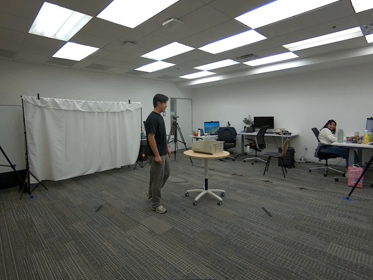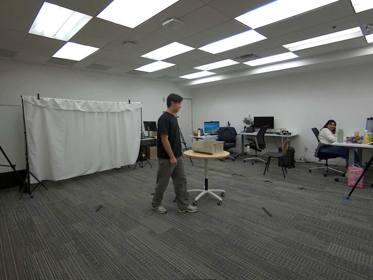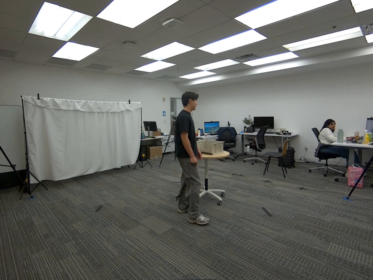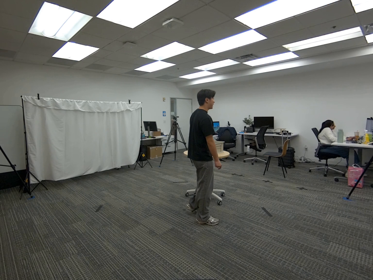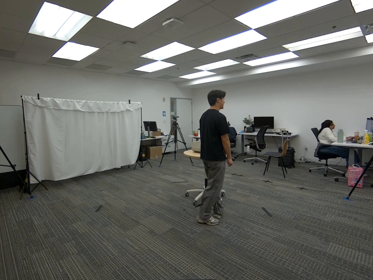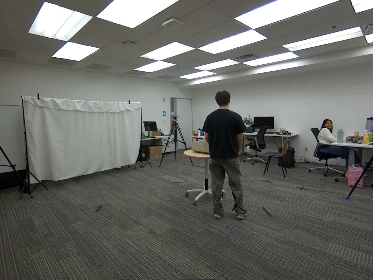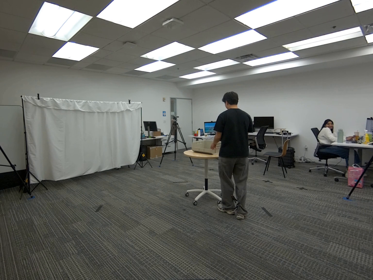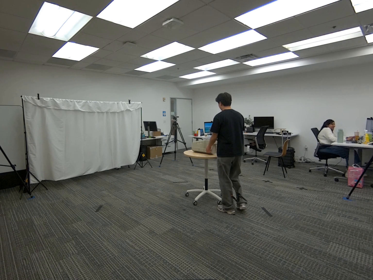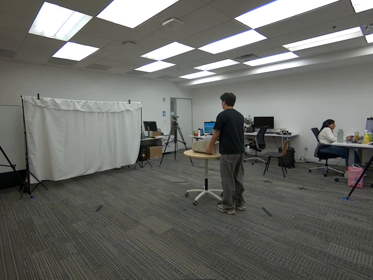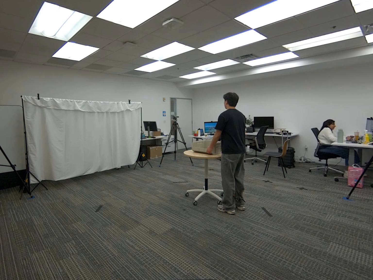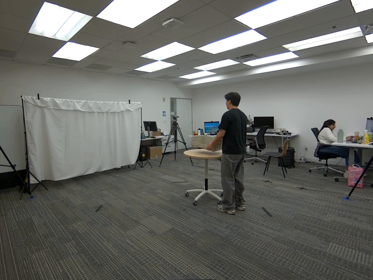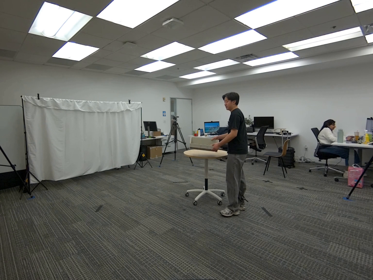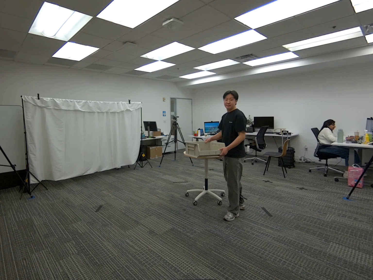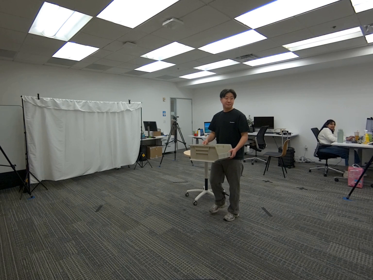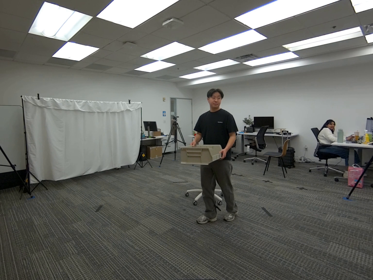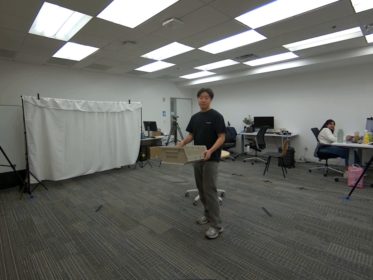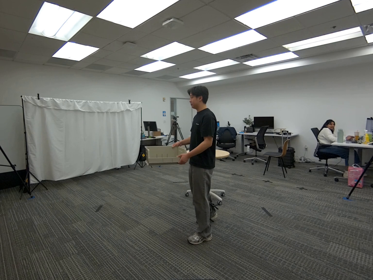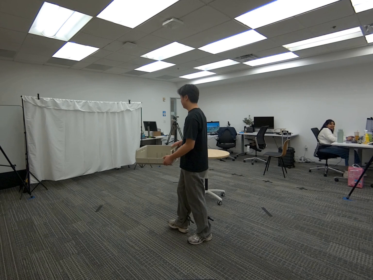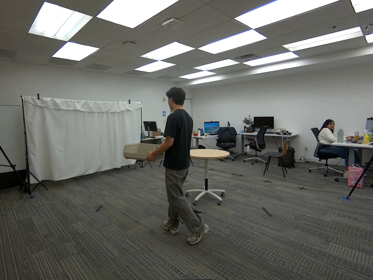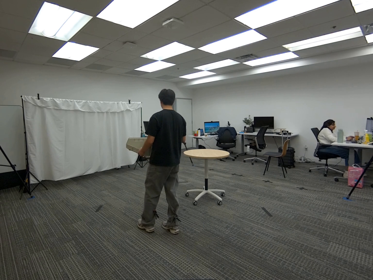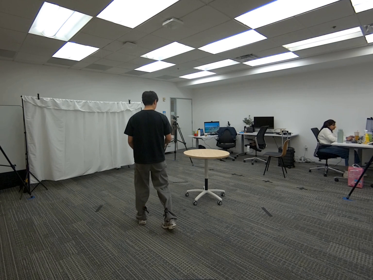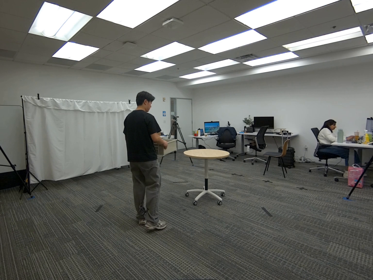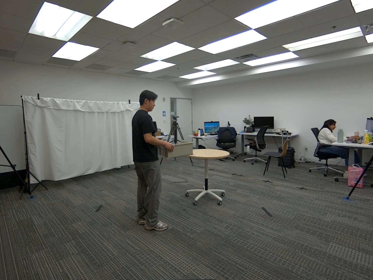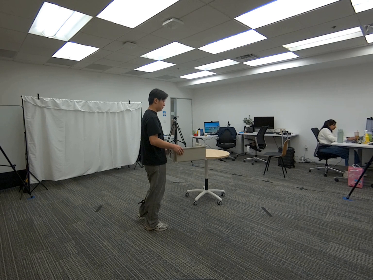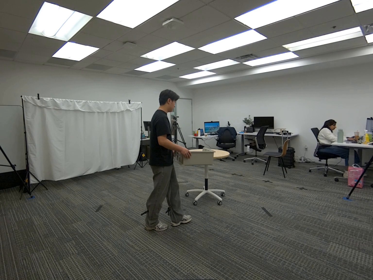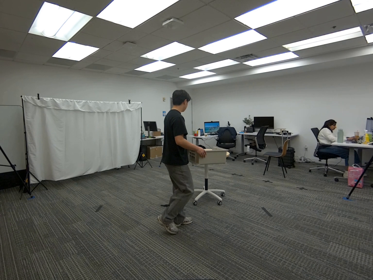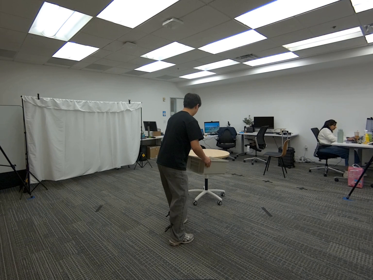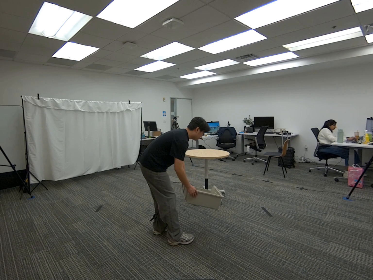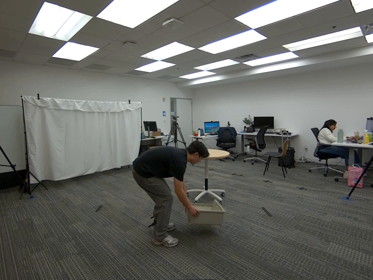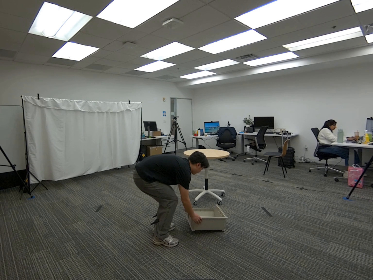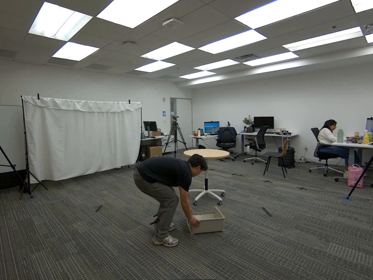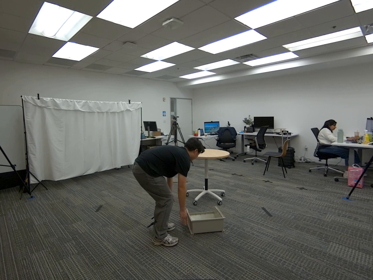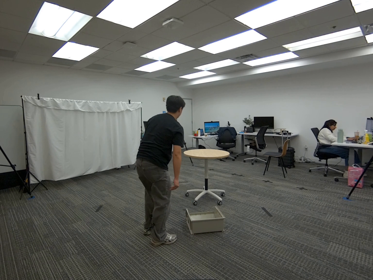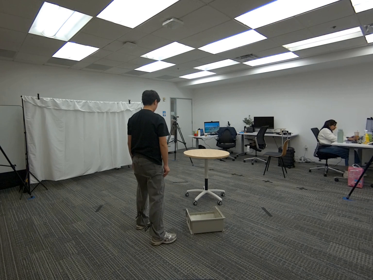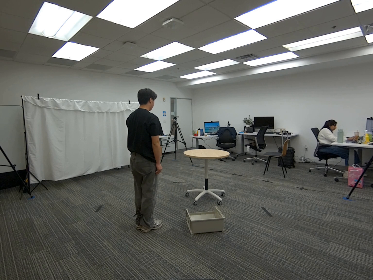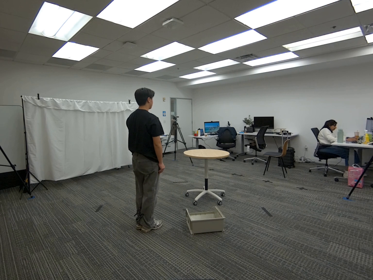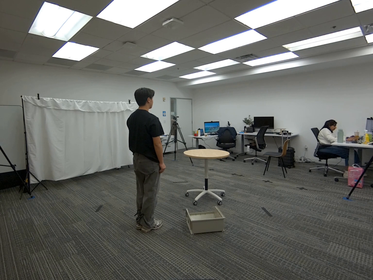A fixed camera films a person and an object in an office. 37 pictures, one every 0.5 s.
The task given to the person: Walk over to the beige bin on the round table and pick up the beige bin using both hands and place the beige bin on the ground.
